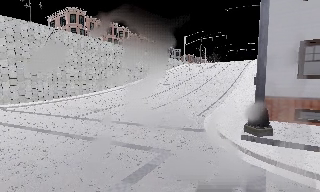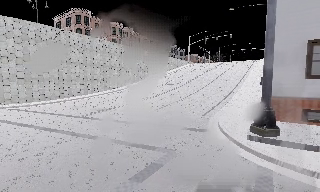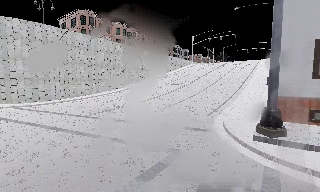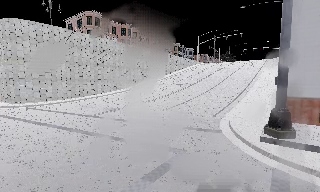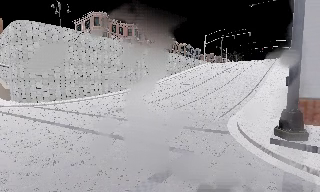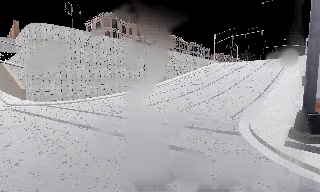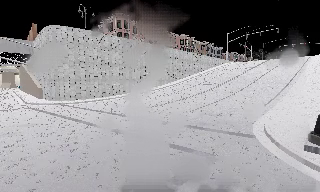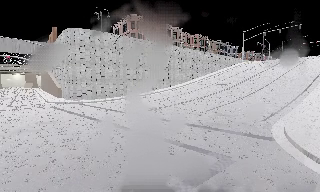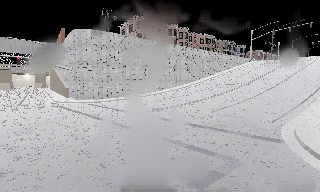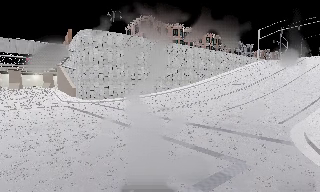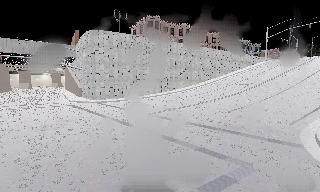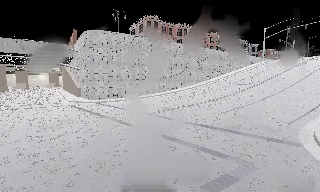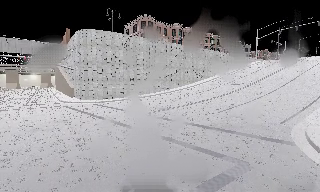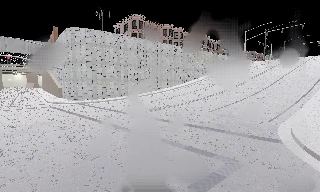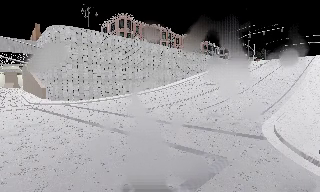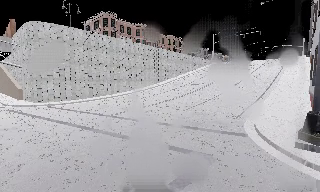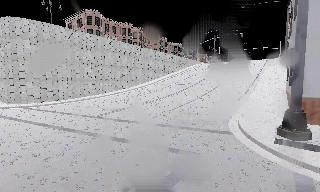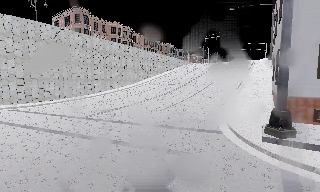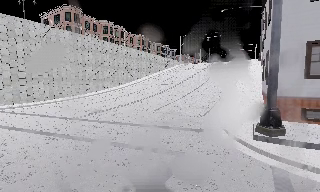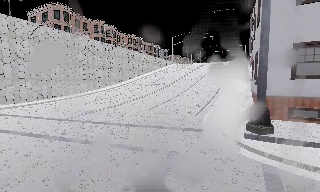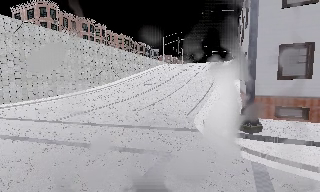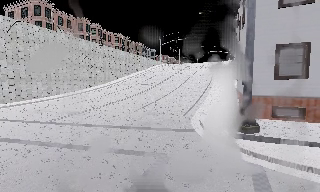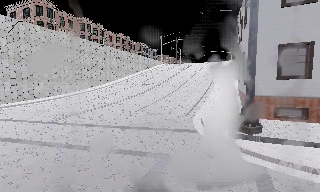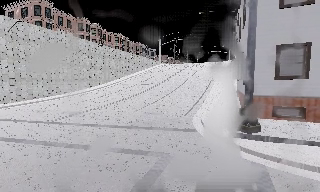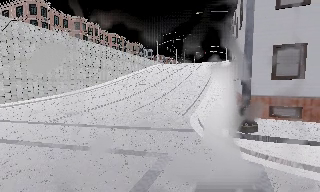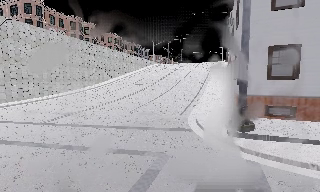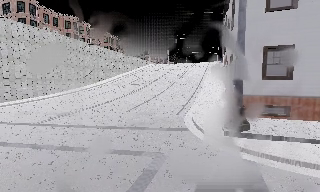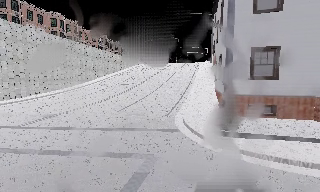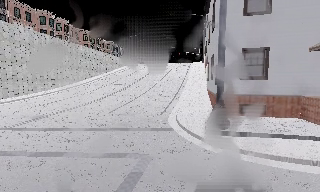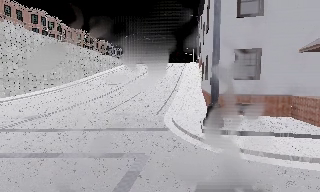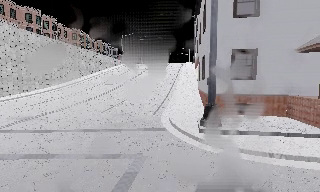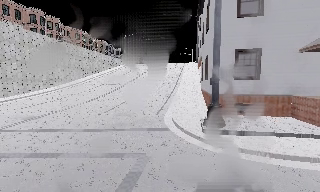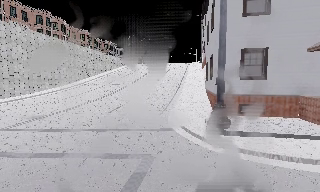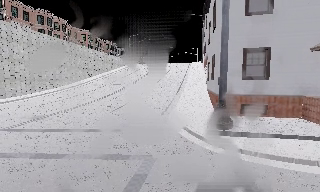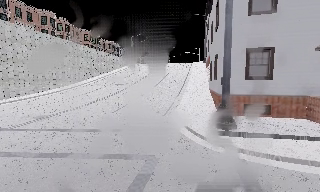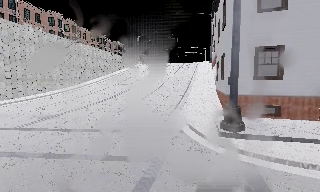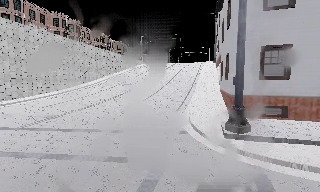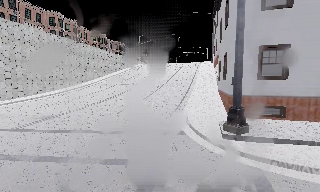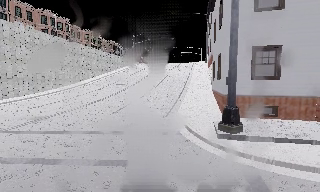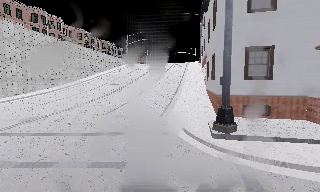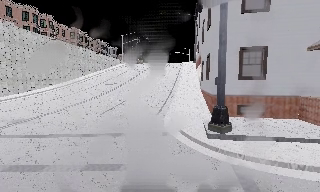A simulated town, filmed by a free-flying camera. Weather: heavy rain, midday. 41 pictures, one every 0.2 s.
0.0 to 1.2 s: The scene slides to the right, as the camera pans about 15 degrees to its left.
1.2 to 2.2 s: The camera shifts only a little, or ends up much as it began.
2.2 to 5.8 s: The camera pans to its right, which is clockwise from overhead, by about 45 degrees. It travels to its left, about 0.5 m.
5.8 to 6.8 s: The camera shifts only a little, or ends up much as it began.
6.8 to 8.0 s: The camera travels forward, about 0.5 m, so what stands in front looms larger.
The film runs forward here.
